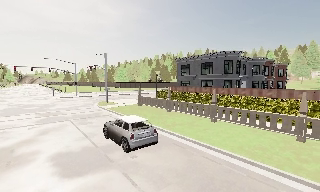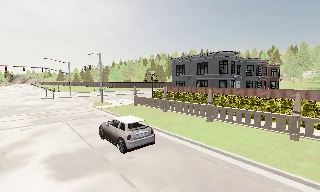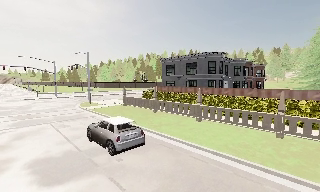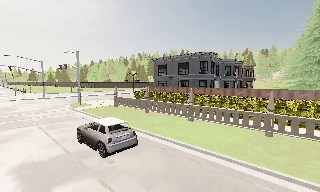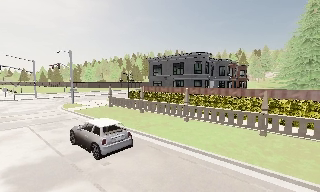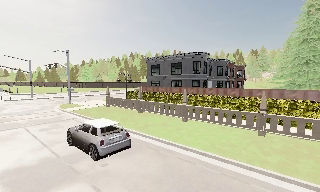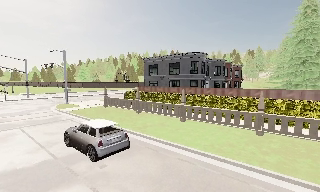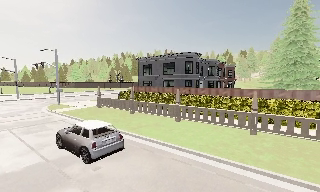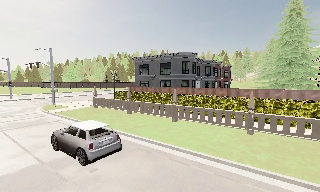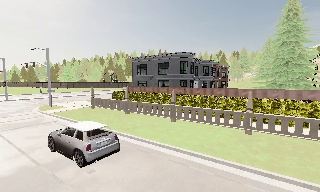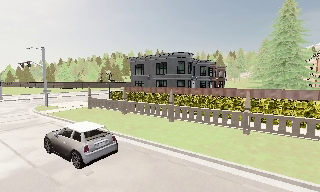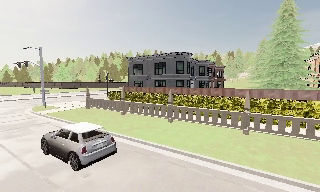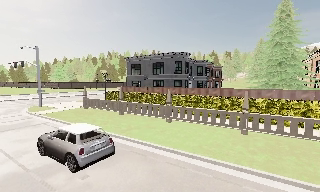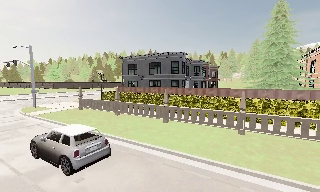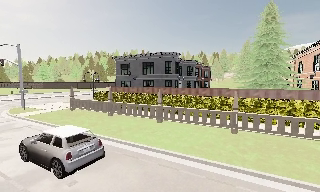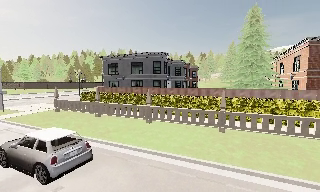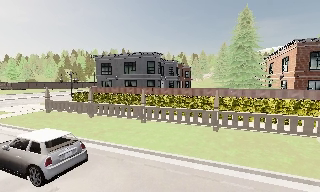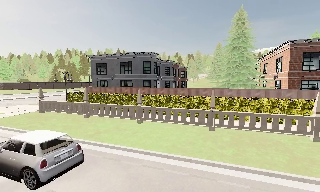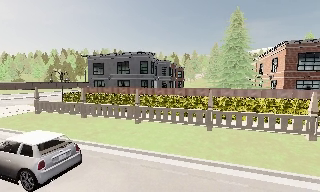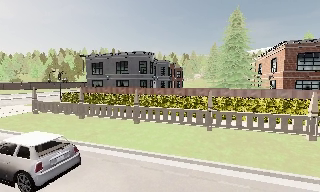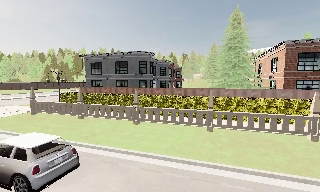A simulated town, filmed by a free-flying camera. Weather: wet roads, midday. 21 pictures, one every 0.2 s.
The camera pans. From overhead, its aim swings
clockwise.
The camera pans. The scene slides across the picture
to the left.
0.0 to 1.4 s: The scene slides to the left, as the camera pans about 15 degrees to its right. It travels forward, about 0.5 m, so what stands in front looms larger.
1.4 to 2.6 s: The camera shifts only a little, or ends up much as it began.
2.6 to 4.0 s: The scene slides to the left, as the camera pans about 15 degrees to its right. It travels to its left, about 0.5 m.
The film runs forward here.
